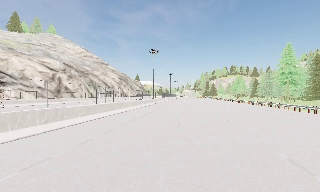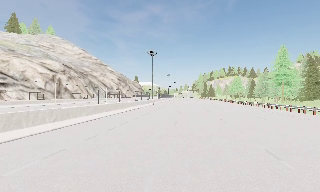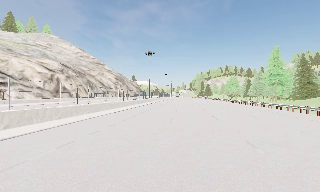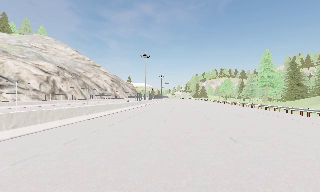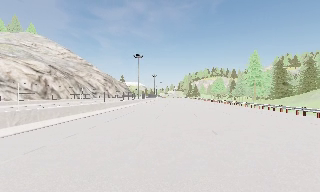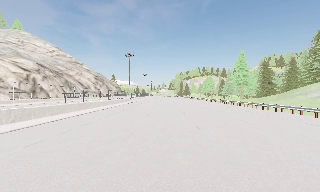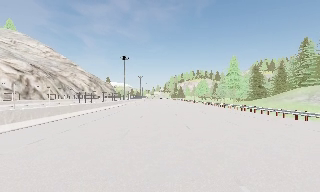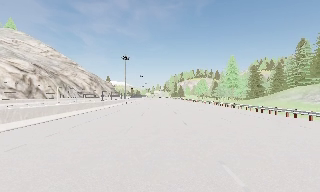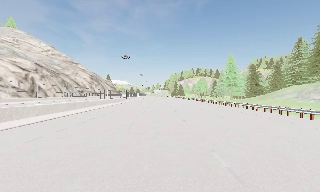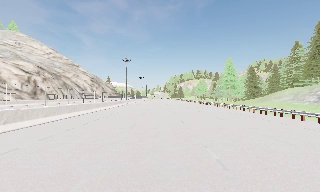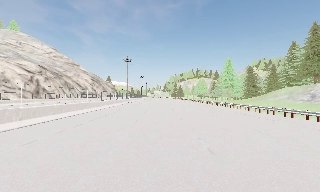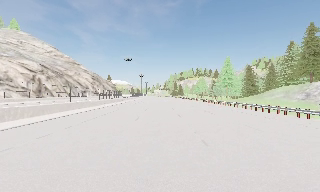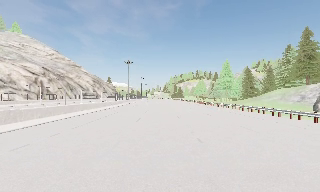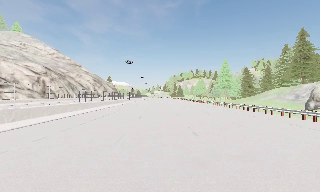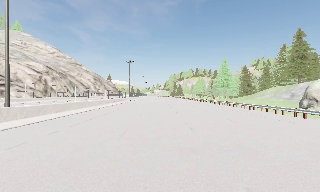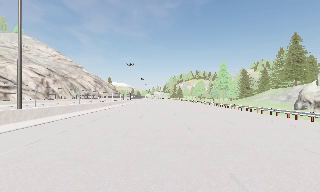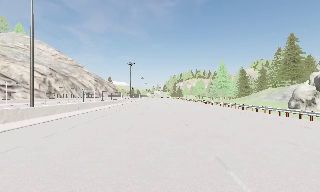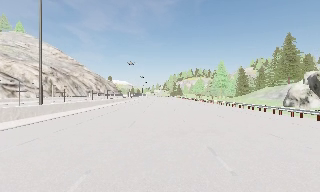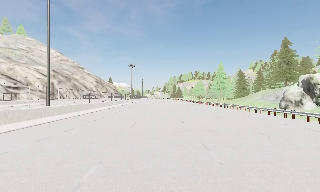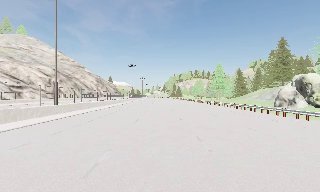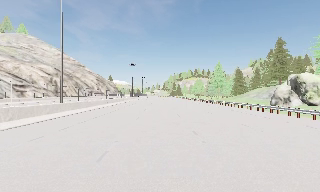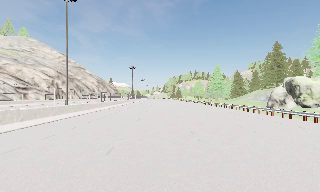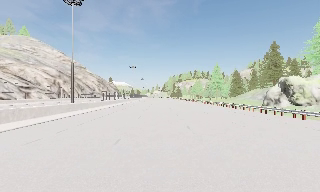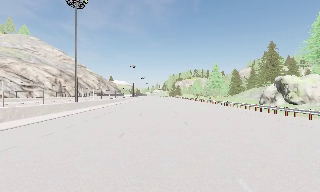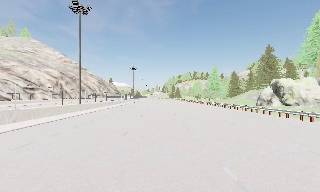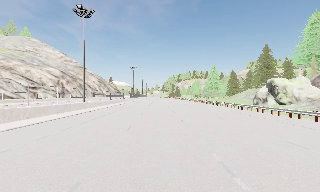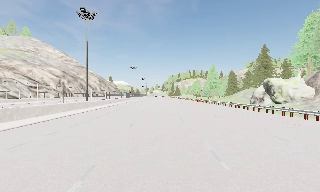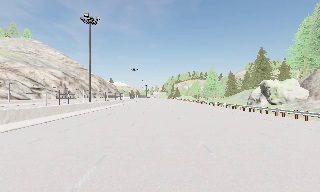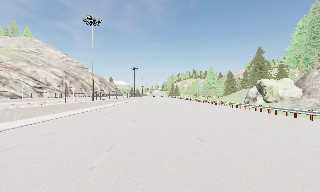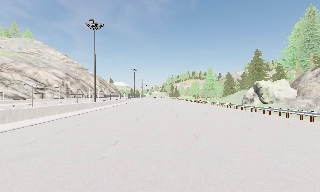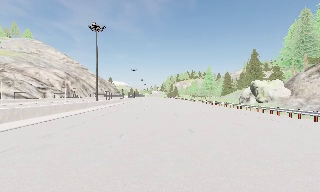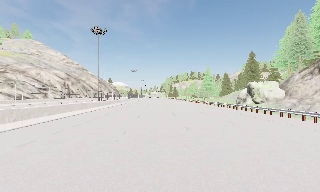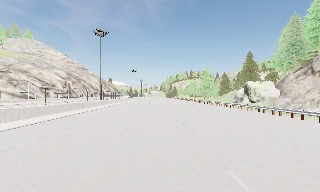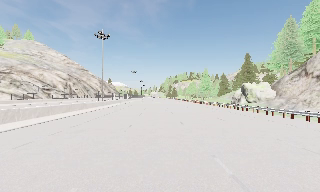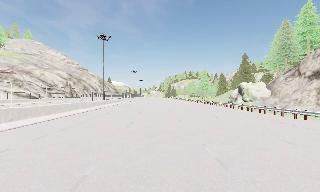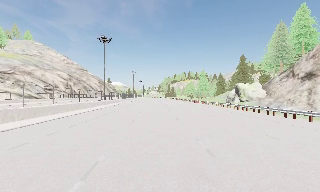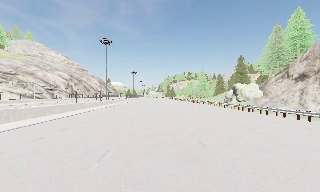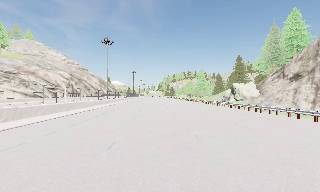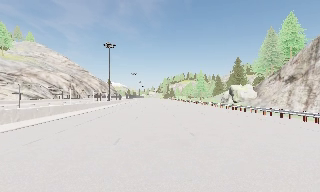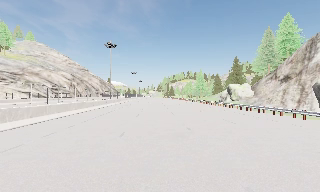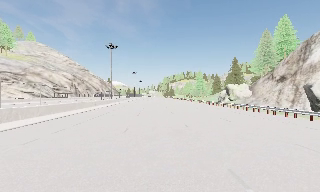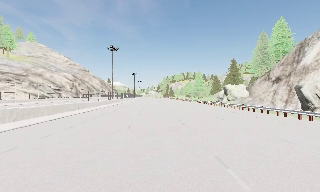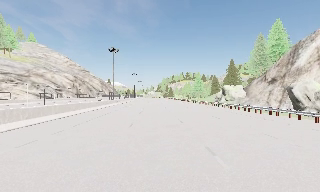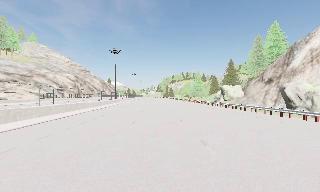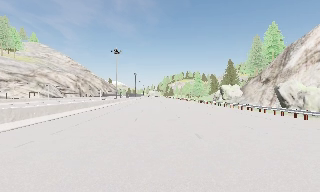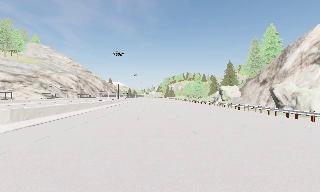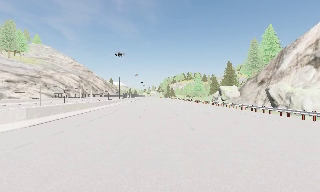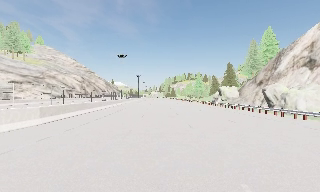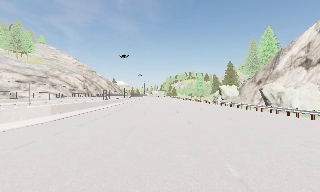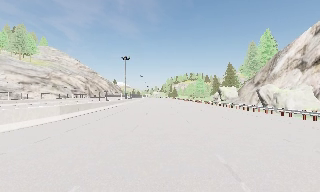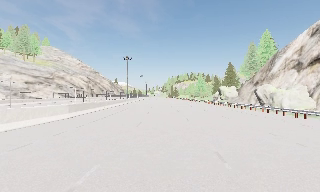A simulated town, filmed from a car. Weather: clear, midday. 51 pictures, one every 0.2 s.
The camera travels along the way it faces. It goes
backward.
0.0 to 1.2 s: The camera pans to its right, which is clockwise from overhead, by about 10 degrees. It travels backward, about 5 m, so what stands in front gets smaller.
1.2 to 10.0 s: The camera travels backward, about 40 m, so what stands in front gets smaller.
The film runs backward here.
